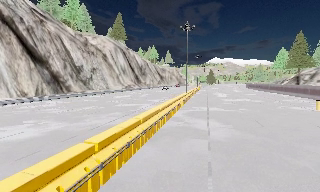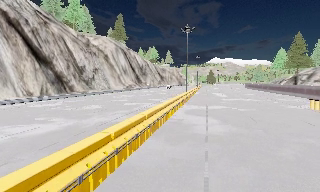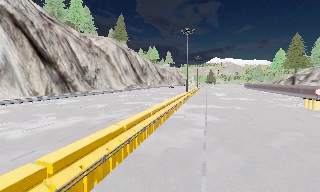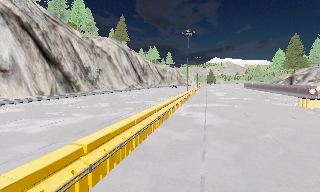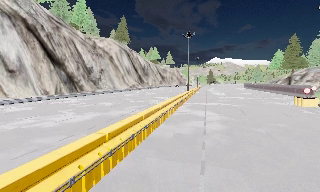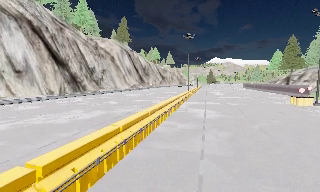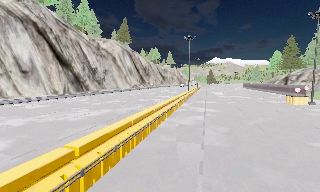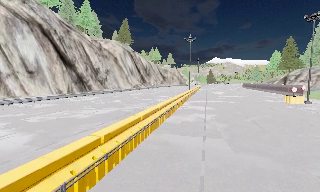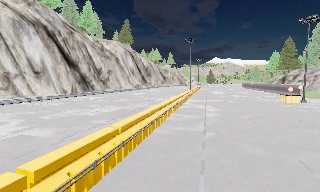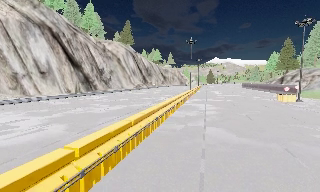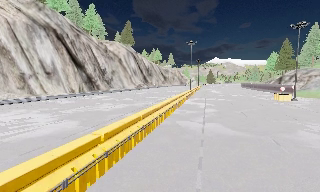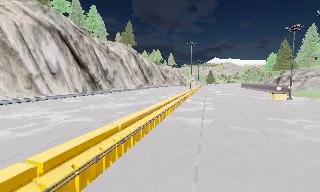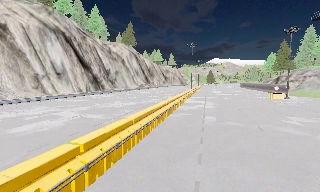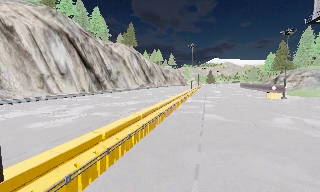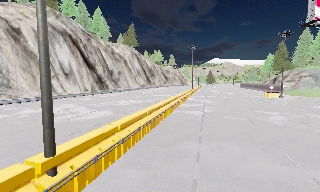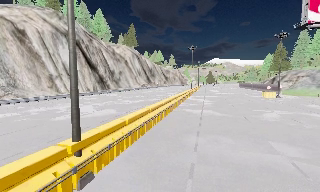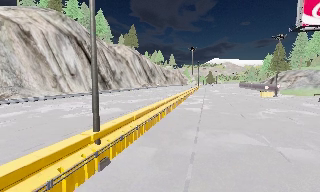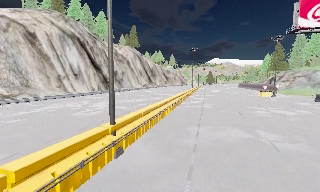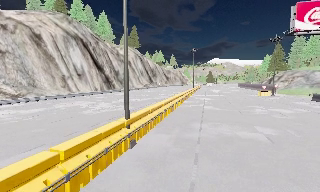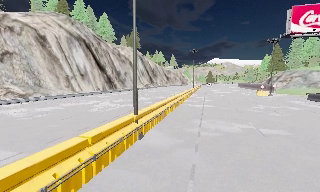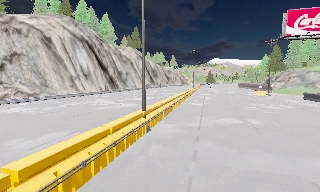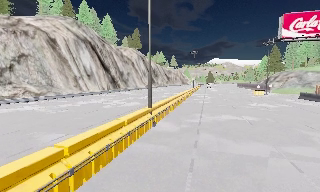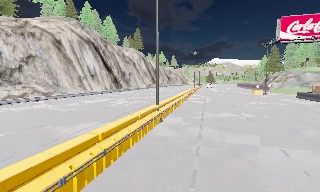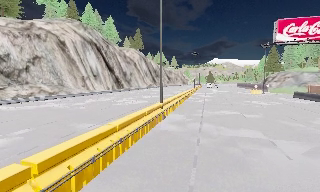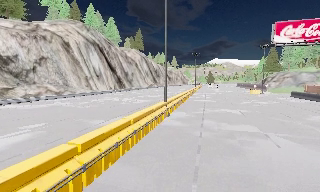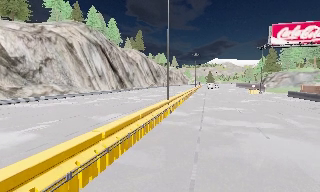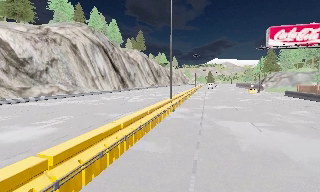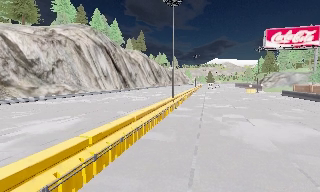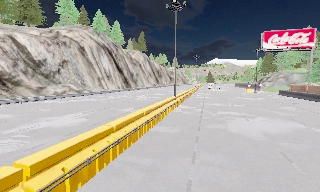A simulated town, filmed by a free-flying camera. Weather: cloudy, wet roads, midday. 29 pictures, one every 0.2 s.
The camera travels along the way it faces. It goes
backward.
0.0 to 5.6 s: The camera travels backward, about 30 m, so what stands in front gets smaller.
The film runs backward here.
